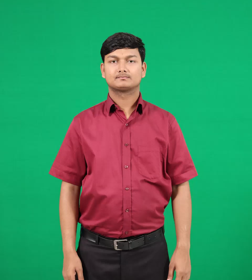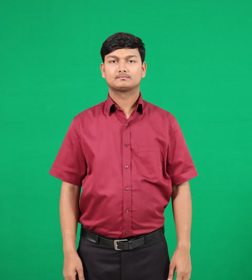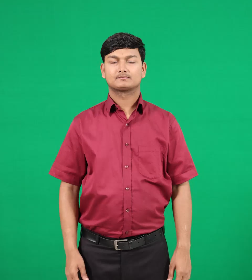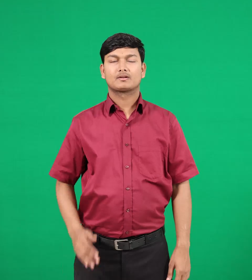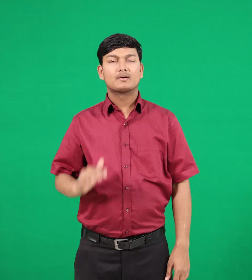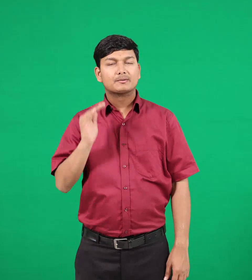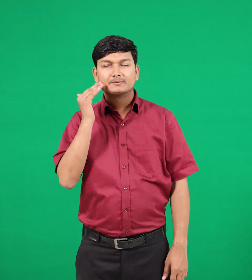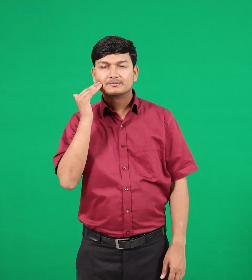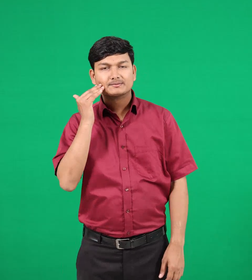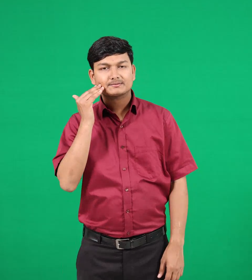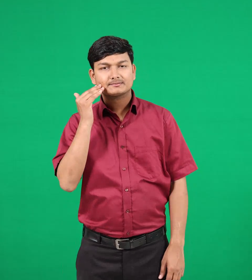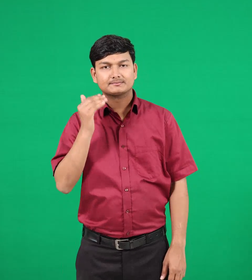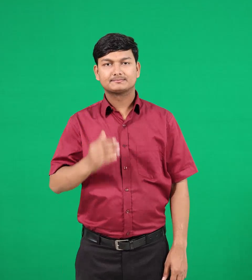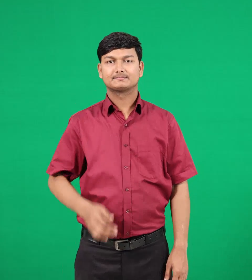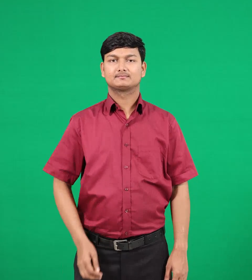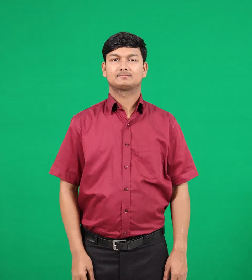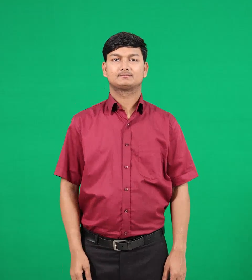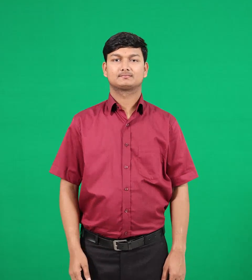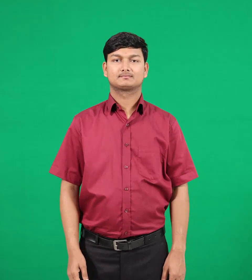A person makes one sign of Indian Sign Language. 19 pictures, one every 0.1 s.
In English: when
